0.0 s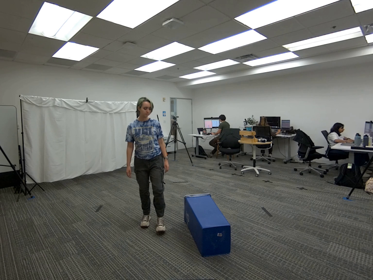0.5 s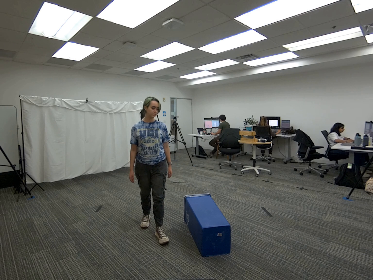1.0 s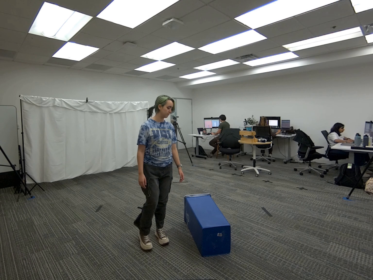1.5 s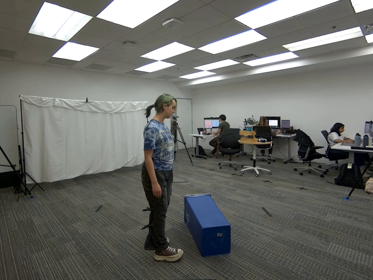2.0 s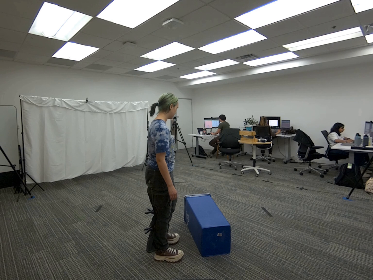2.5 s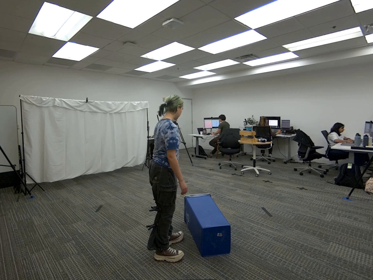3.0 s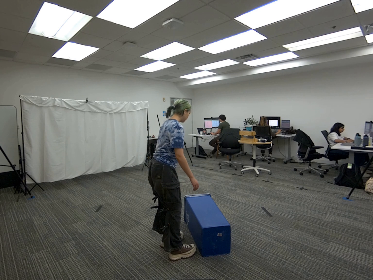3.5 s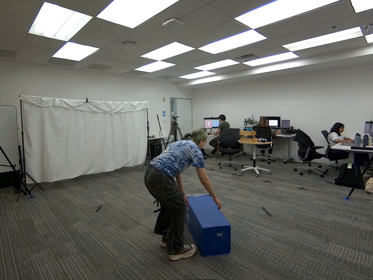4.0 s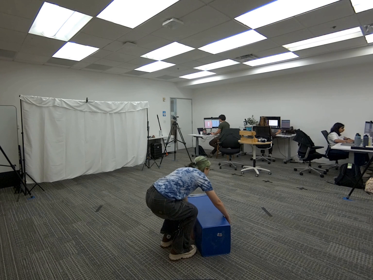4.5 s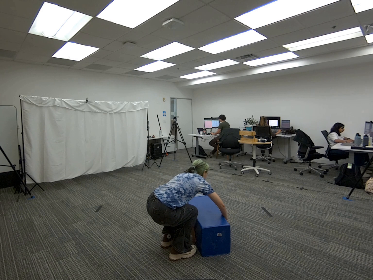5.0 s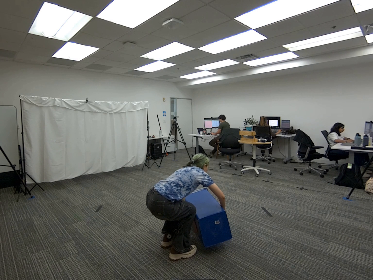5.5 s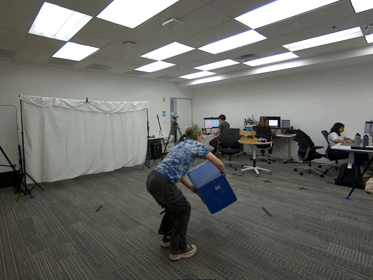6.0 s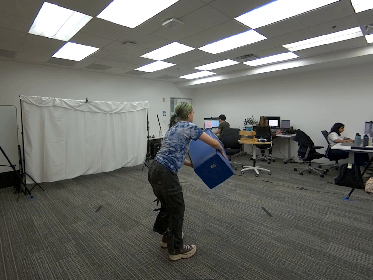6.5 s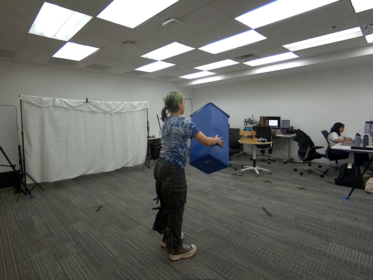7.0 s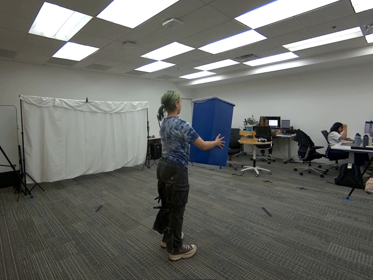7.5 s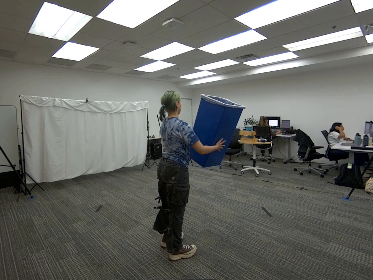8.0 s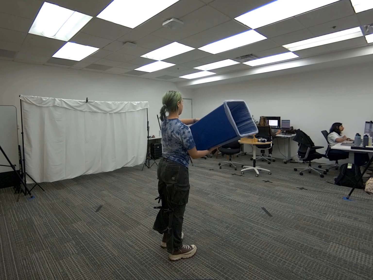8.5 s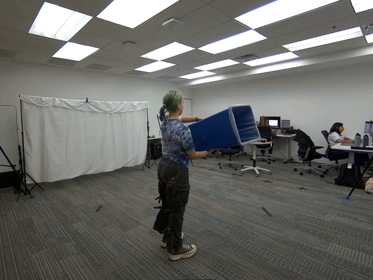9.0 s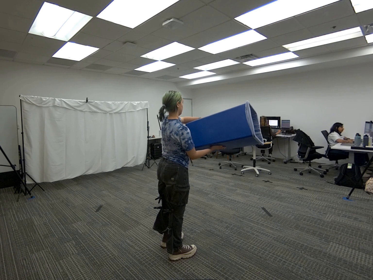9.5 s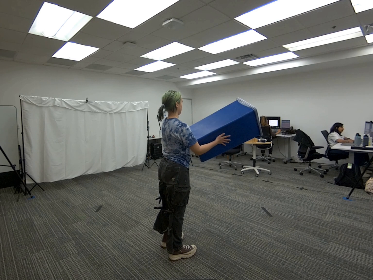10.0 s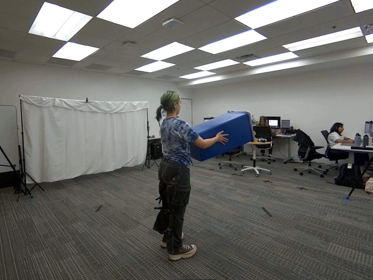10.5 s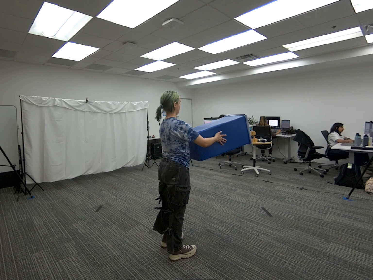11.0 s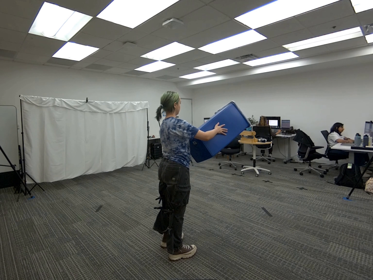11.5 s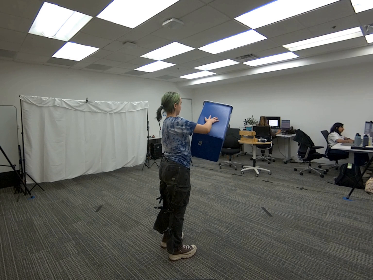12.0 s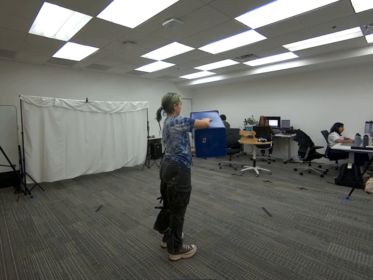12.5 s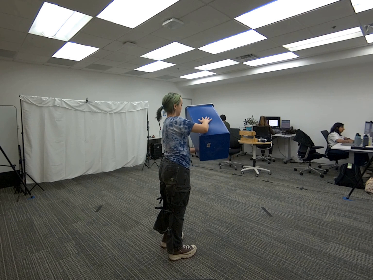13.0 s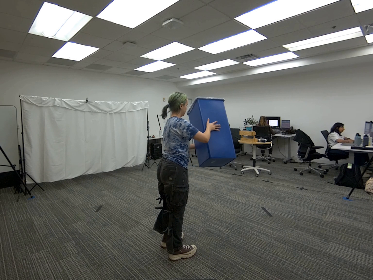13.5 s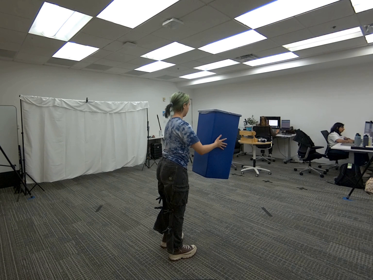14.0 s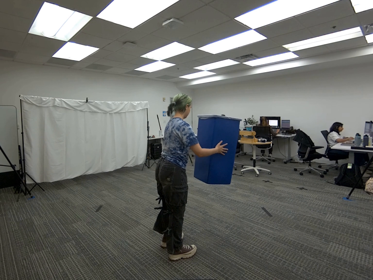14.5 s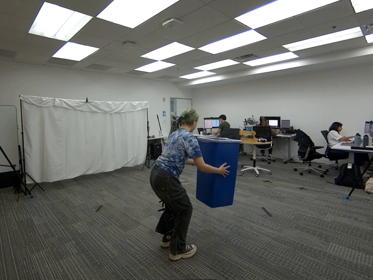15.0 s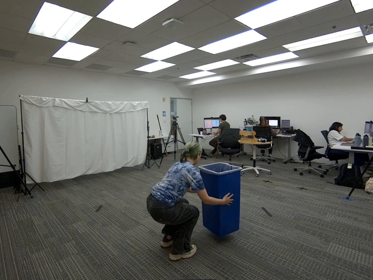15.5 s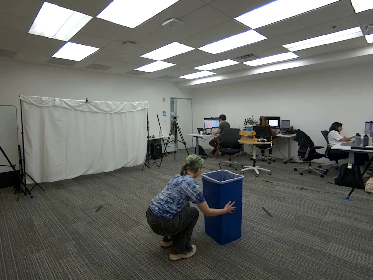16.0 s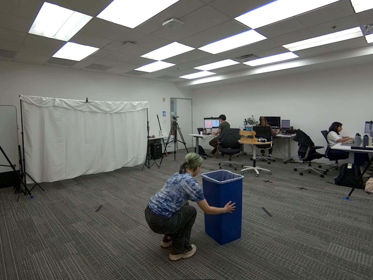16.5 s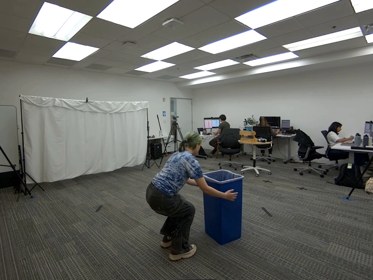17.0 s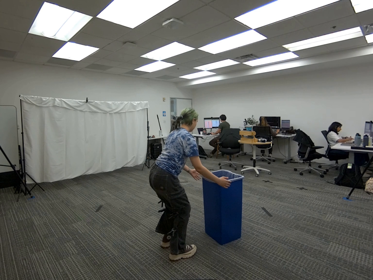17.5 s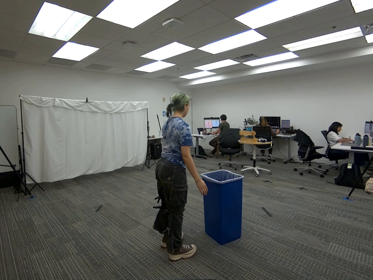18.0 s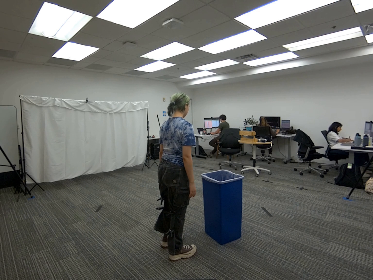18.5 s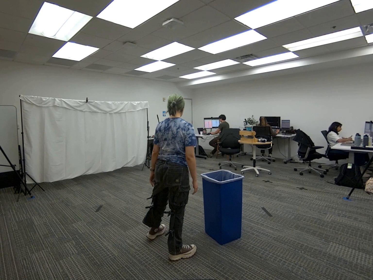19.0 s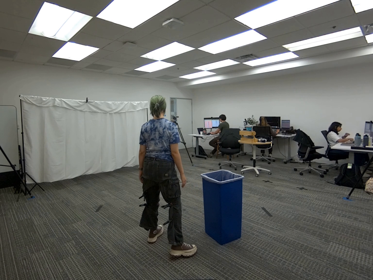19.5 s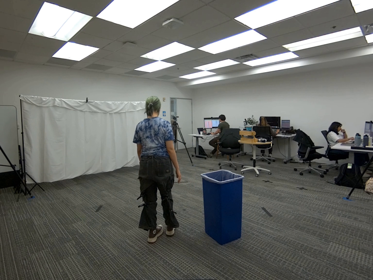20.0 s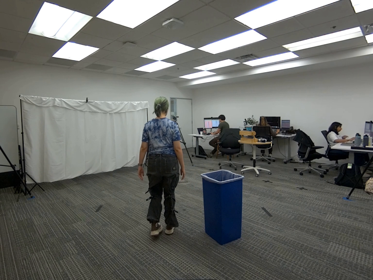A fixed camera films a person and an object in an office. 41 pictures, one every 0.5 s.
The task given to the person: Walknover to the blue trash can and rotate the blue trash can 90°.
